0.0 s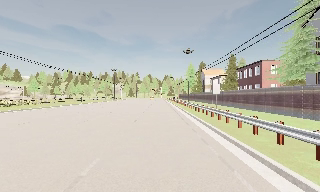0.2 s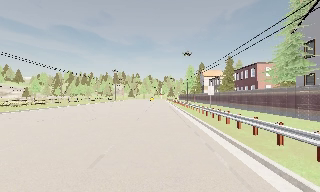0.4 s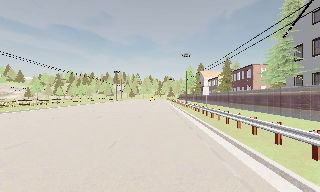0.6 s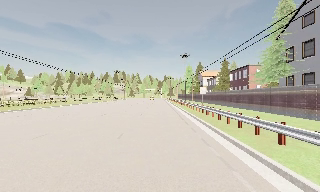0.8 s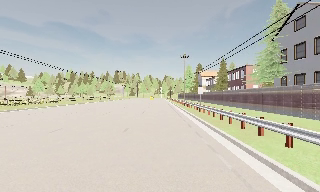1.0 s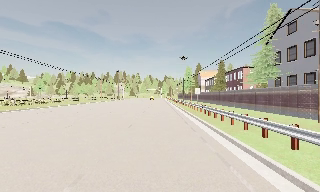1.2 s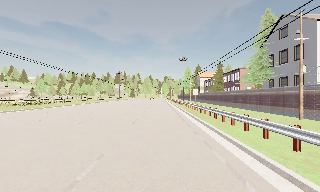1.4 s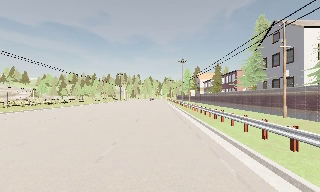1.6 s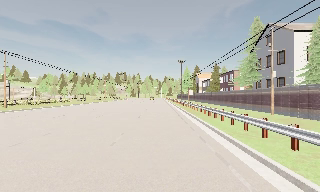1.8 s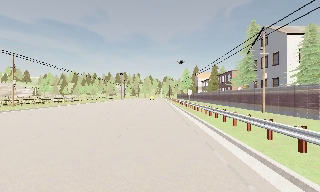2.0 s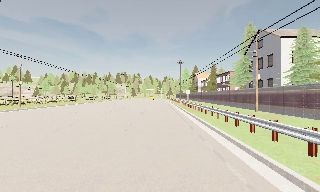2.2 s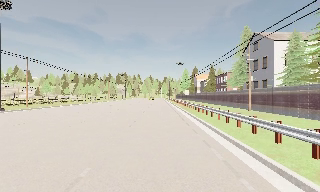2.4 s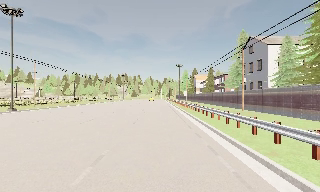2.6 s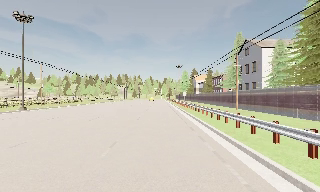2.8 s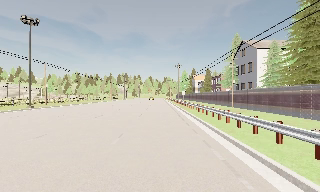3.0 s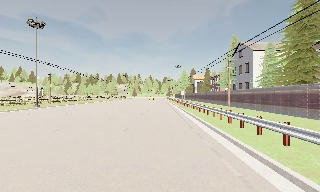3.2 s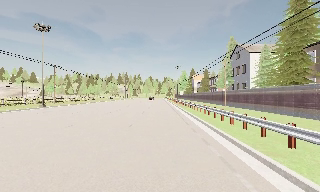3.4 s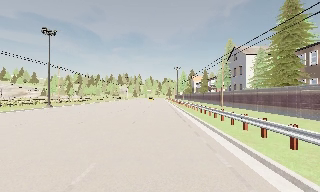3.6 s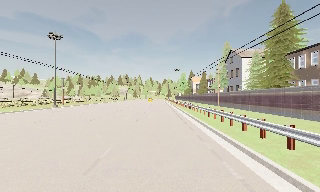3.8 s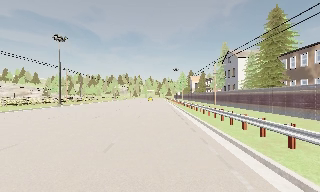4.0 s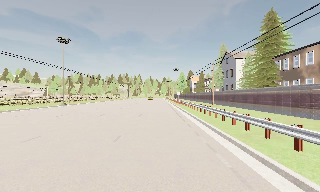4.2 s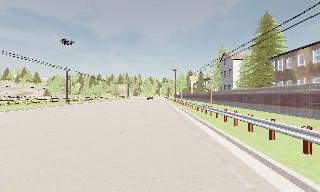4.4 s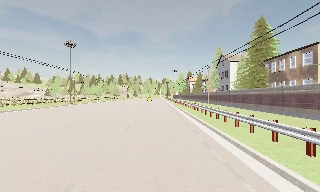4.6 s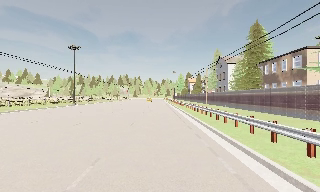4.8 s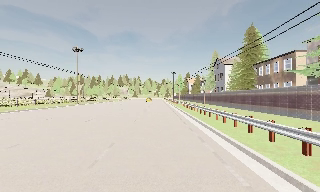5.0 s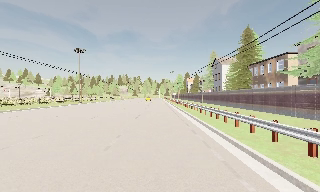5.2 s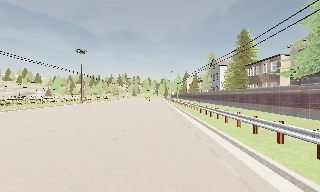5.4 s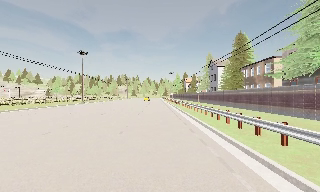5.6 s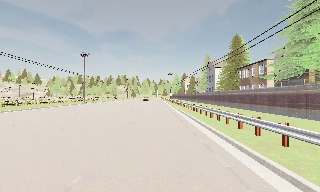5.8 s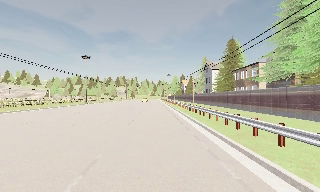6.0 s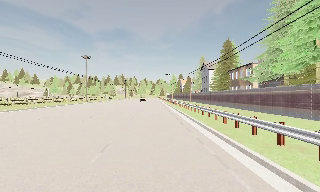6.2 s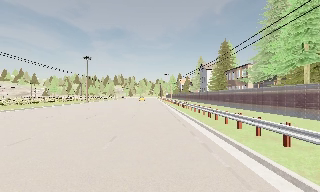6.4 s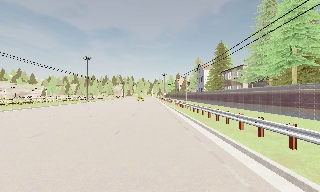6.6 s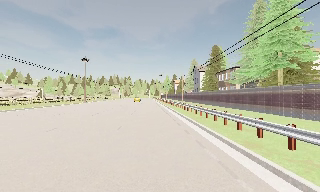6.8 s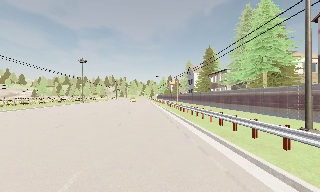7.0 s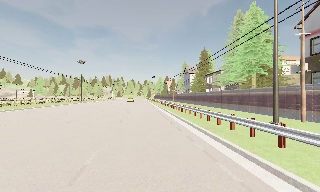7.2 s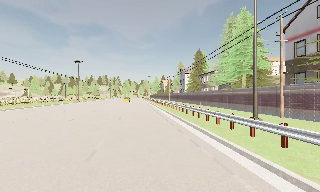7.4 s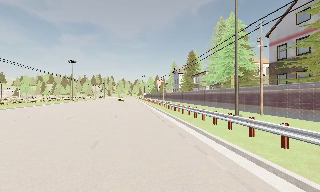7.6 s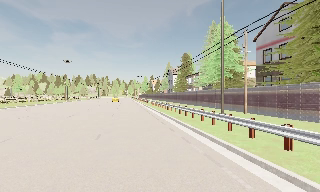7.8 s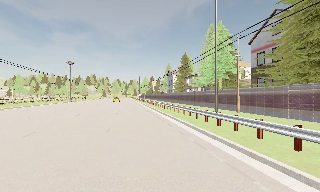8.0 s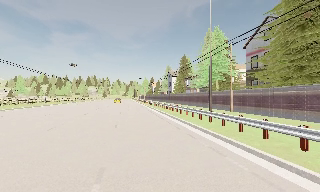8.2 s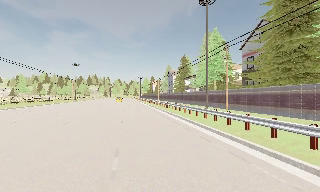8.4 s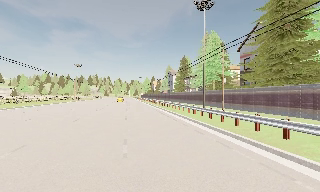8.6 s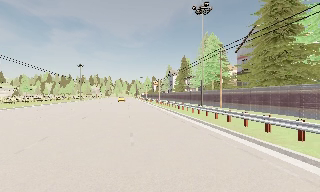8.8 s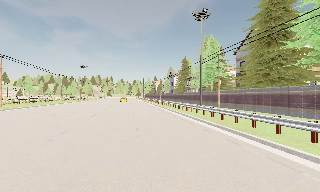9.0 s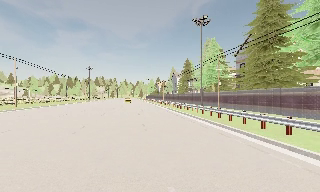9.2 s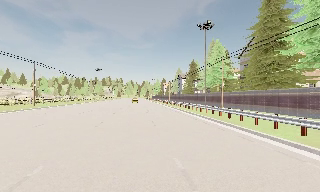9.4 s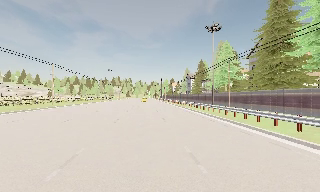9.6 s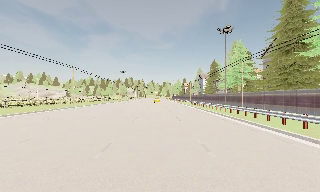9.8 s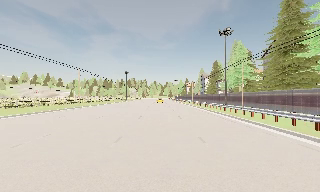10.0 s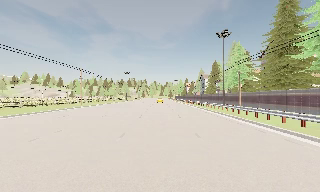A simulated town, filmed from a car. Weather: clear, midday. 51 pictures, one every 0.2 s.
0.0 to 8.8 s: The camera pans to its right, which is clockwise from overhead, by about 10 degrees. It travels backward, about 55 m, so what stands in front gets smaller.
8.8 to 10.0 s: The scene slides to the right, as the camera pans about 10 degrees to its left. It travels backward, about 7 m, so what stands in front gets smaller. It loses speed.
The film runs backward here.
